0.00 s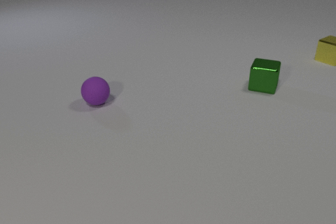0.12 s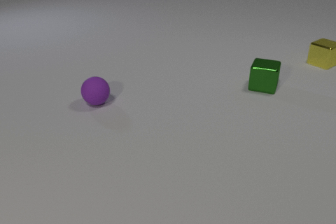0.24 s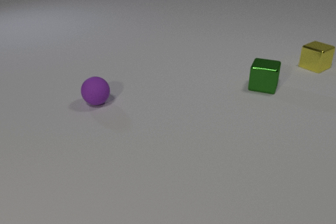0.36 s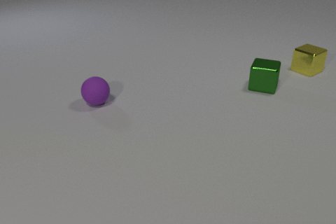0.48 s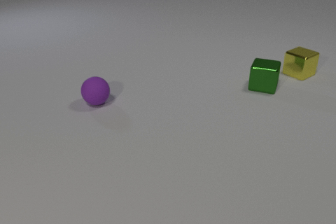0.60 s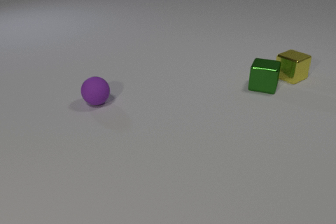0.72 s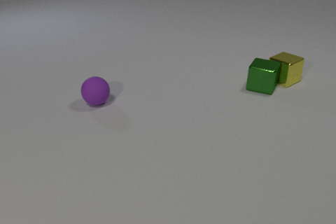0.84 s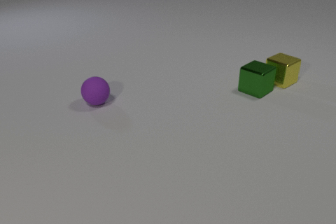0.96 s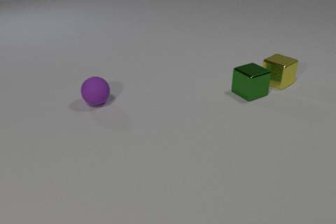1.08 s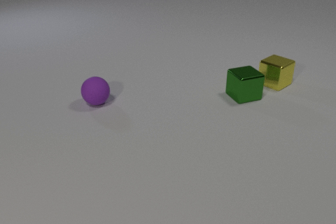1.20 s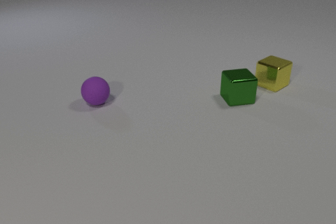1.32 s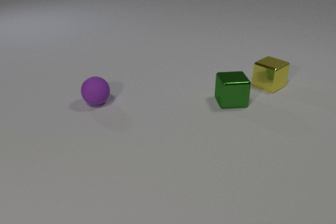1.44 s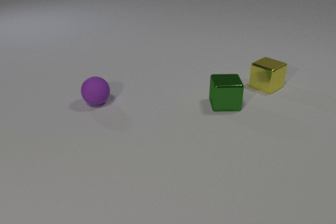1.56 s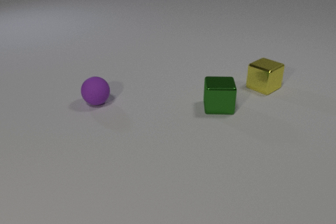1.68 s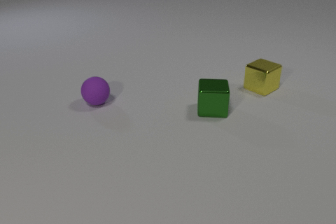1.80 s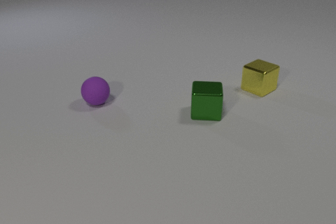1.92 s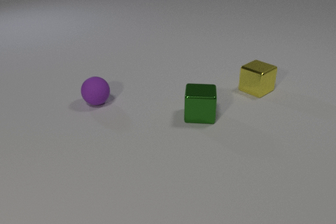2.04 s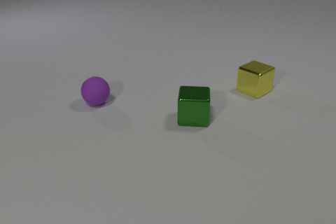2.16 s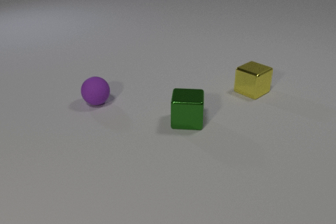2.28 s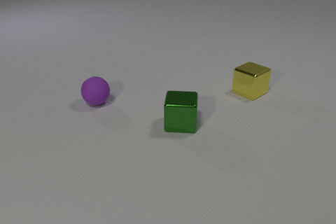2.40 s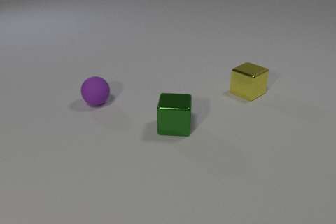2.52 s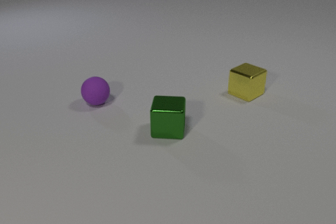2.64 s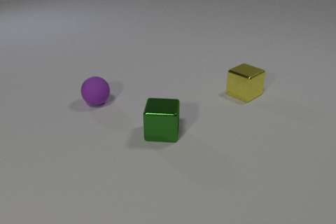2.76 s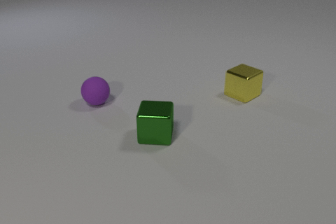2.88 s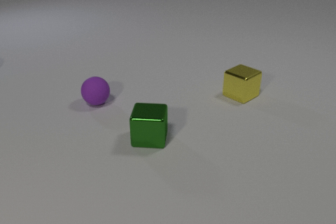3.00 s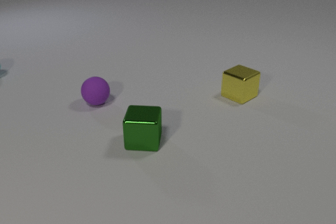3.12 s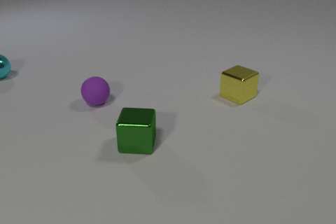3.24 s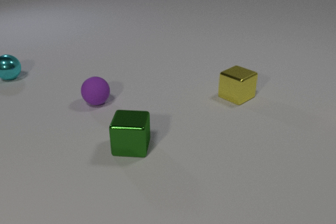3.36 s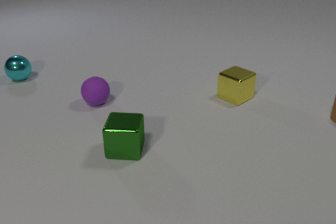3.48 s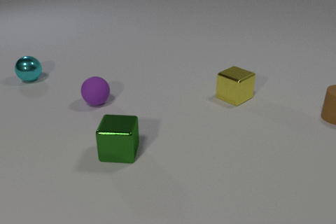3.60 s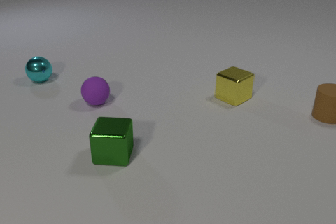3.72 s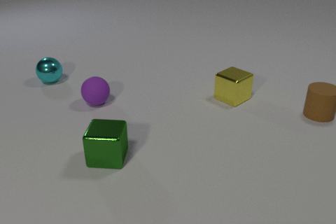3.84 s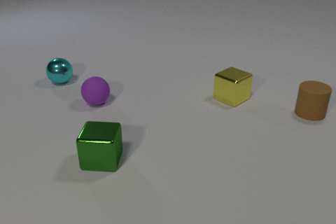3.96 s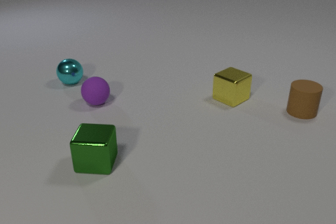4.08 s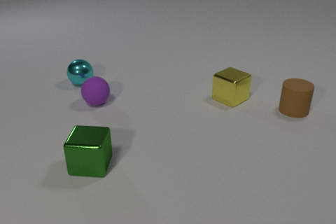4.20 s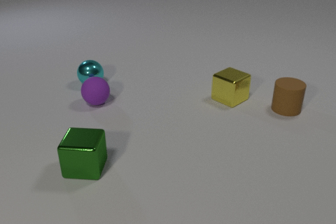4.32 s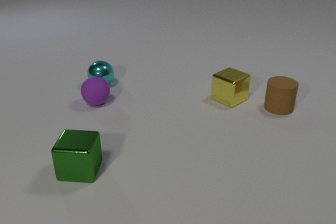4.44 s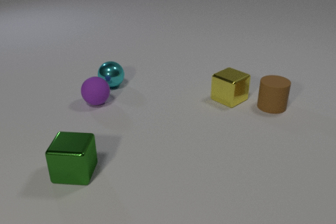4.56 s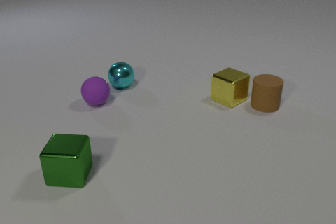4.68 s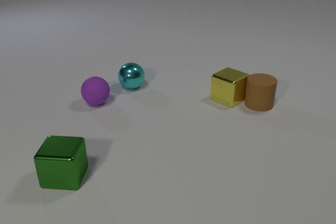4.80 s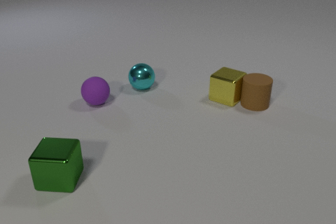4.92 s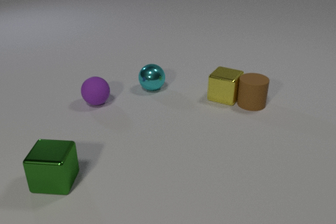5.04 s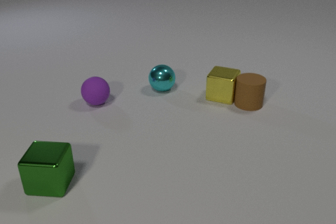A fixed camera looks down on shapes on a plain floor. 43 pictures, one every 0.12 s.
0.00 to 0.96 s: The yellow metal cube slides toward the camera and to the left. The green metal cube slides toward the camera and to the left, spins so that its near face slides to the left, clockwise seen from above. The yellow metal cube and the green metal cube collide.
0.96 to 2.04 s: The yellow metal cube slides toward the camera and to the left. The green metal cube slides toward the camera and to the left, spins clockwise seen from above by about 45 degrees, its near face sliding to the left.
2.04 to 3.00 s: The yellow metal cube slides toward the camera and to the left. The green metal cube slides to the left and toward the camera.
3.00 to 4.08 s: The yellow metal cube slides to the left and toward the camera. The green metal cube slides to the left and toward the camera. The brown rubber cylinder comes in at the right edge, slides to the left. The cyan metal sphere rolls to the right and toward the camera.
4.08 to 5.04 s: The yellow metal cube slides to the left, spins counterclockwise seen from above by about 15 degrees, its near face sliding to the right. The green metal cube slides to the left and toward the camera. The brown rubber cylinder slides to the left. The cyan metal sphere rolls to the right. The yellow metal cube and the brown rubber cylinder collide.
Are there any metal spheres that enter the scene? yes.
How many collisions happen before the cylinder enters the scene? 1.
How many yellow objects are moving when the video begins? 1.
